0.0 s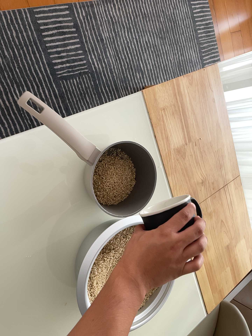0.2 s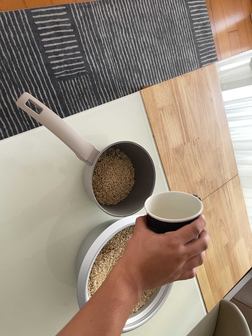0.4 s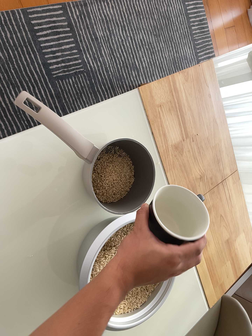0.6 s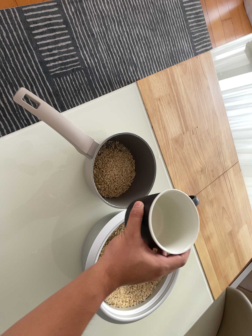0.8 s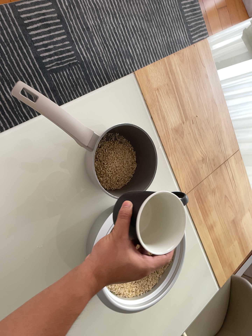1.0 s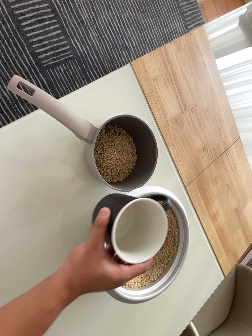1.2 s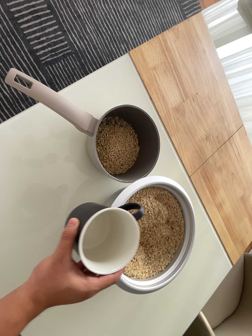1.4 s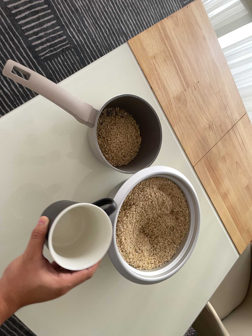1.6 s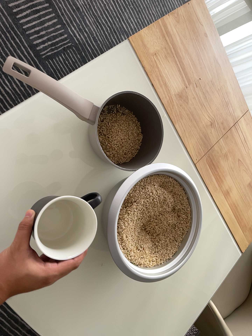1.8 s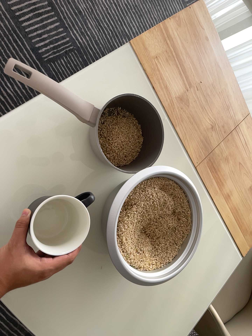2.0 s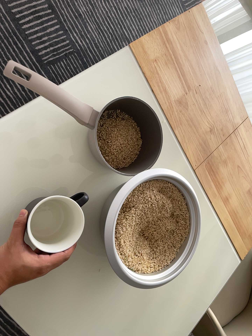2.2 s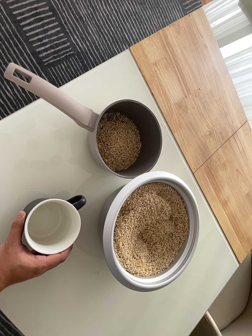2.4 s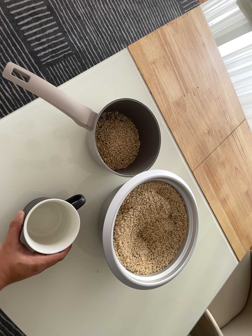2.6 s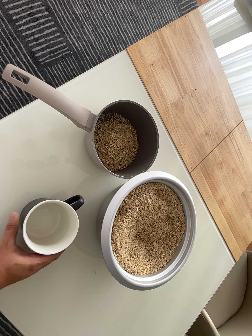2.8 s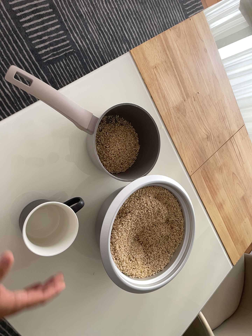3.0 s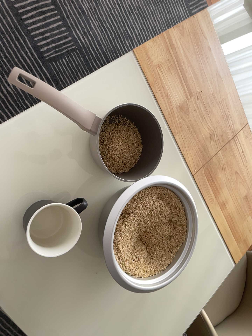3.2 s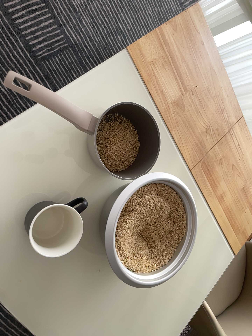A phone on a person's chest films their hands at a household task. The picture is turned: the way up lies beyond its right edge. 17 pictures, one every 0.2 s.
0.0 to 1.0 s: The camera rolls about its line of sight by about 10 degrees, and the scene rotates counterclockwise.
1.0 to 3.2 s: The camera shifts only a little, or ends up much as it began.
The film runs forward here.
